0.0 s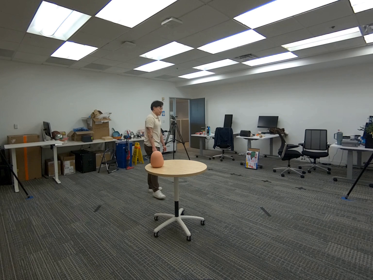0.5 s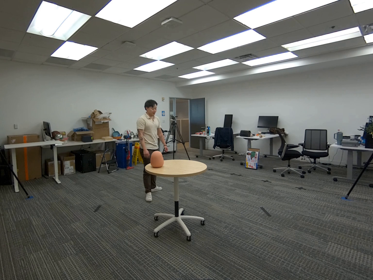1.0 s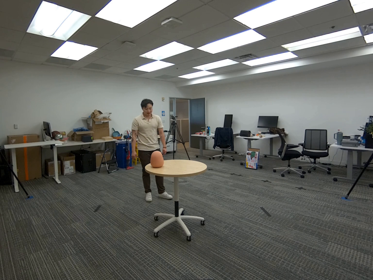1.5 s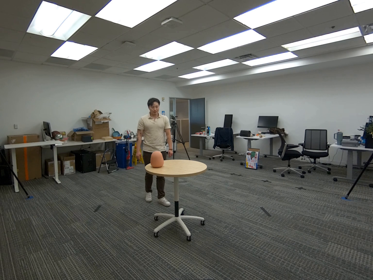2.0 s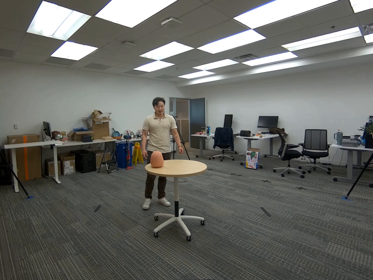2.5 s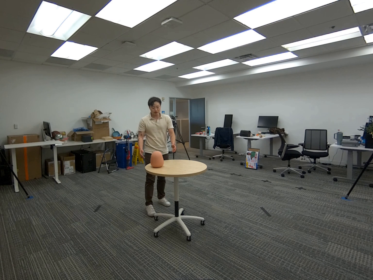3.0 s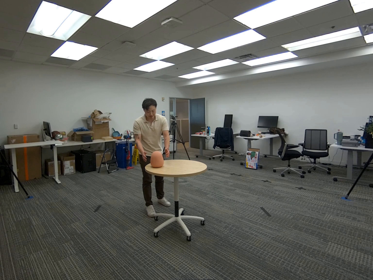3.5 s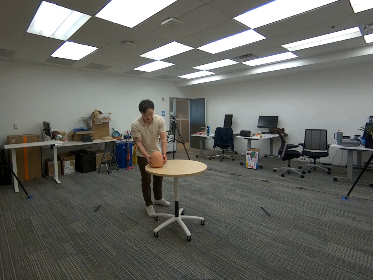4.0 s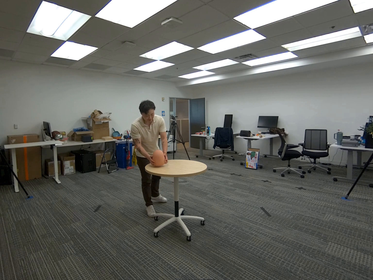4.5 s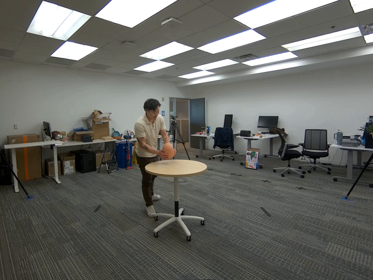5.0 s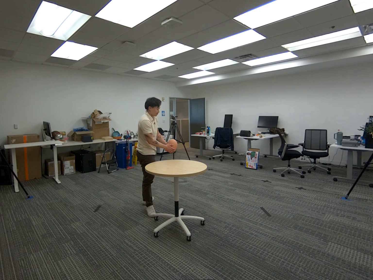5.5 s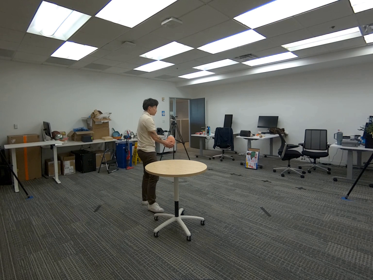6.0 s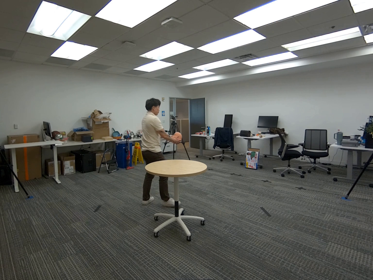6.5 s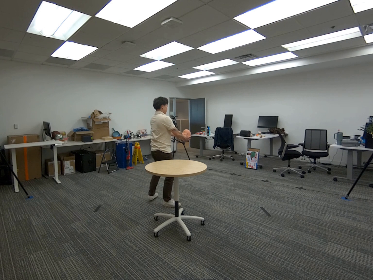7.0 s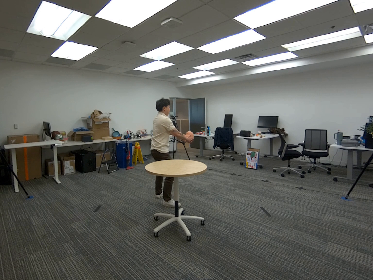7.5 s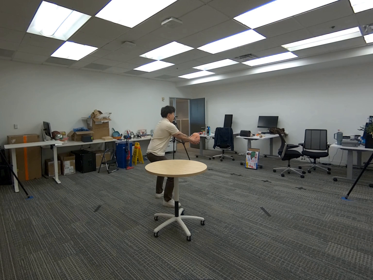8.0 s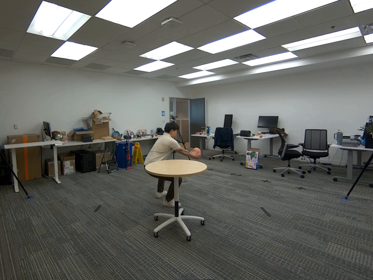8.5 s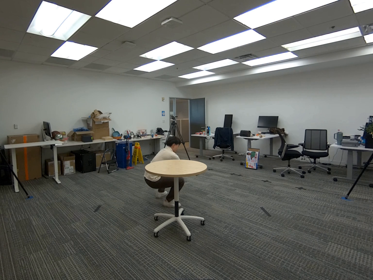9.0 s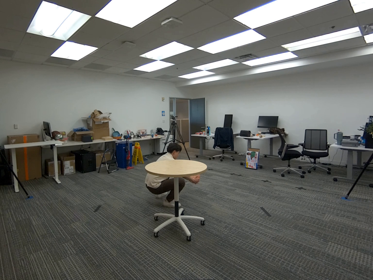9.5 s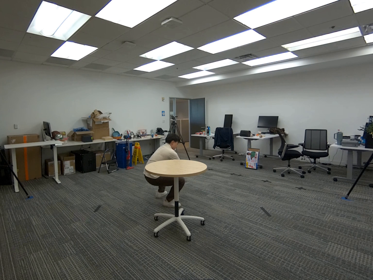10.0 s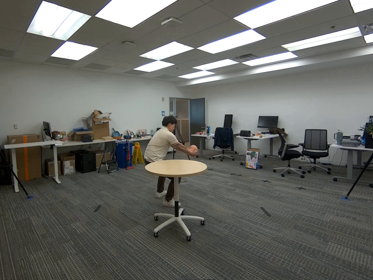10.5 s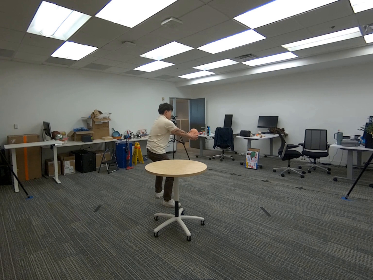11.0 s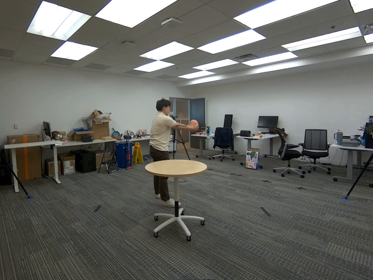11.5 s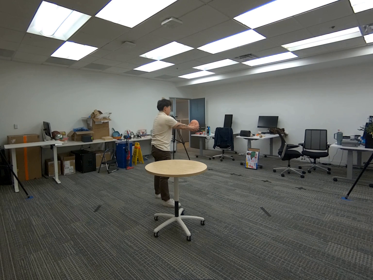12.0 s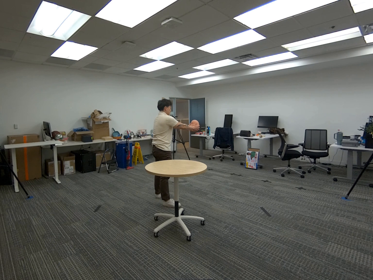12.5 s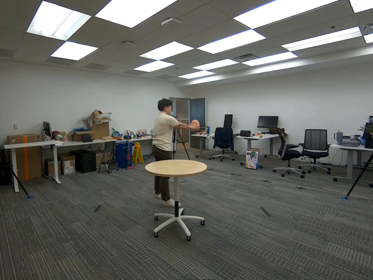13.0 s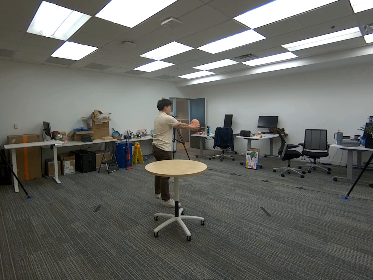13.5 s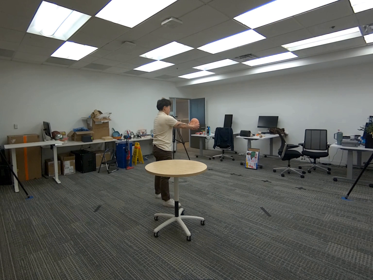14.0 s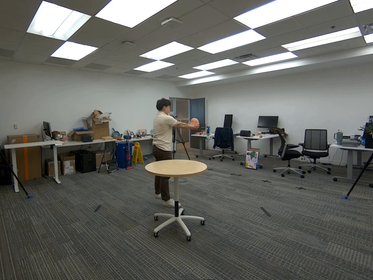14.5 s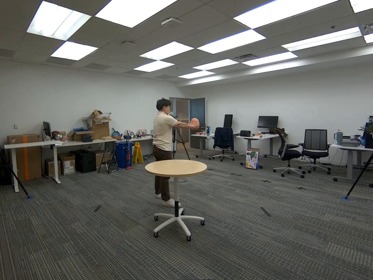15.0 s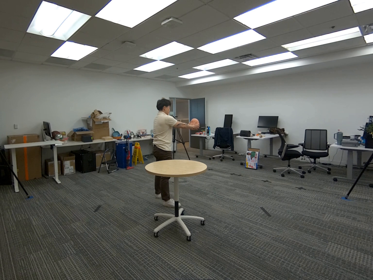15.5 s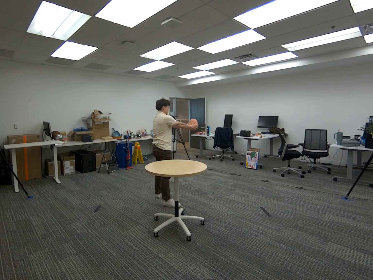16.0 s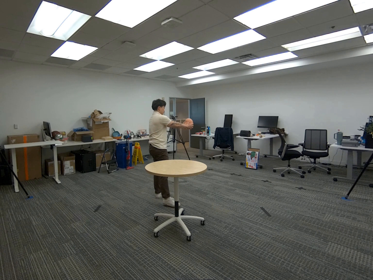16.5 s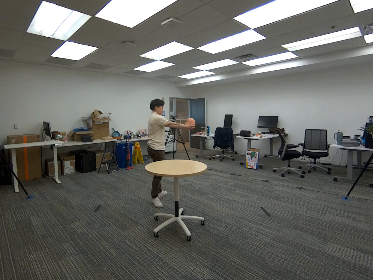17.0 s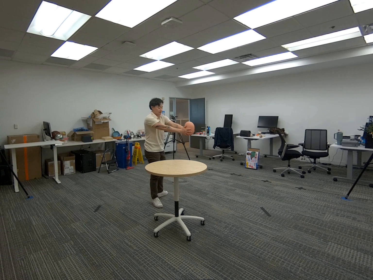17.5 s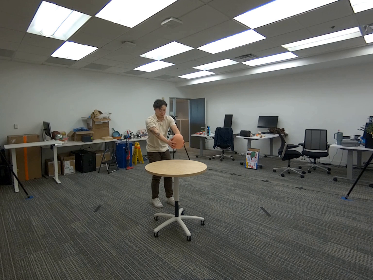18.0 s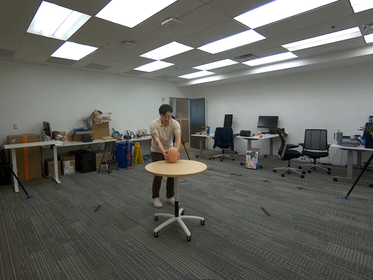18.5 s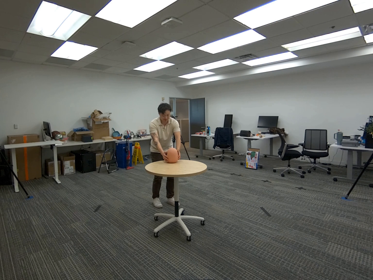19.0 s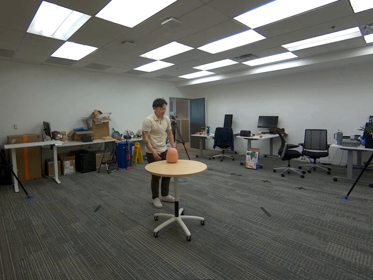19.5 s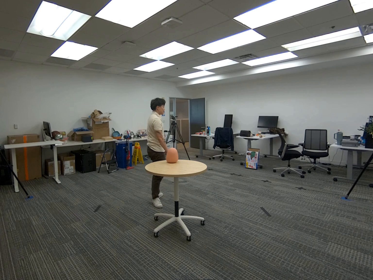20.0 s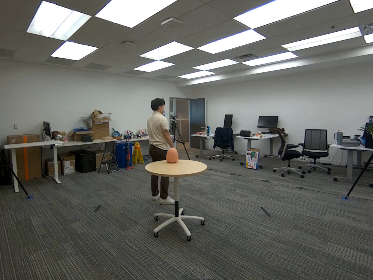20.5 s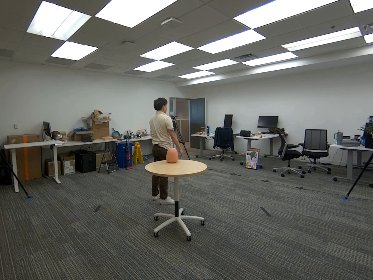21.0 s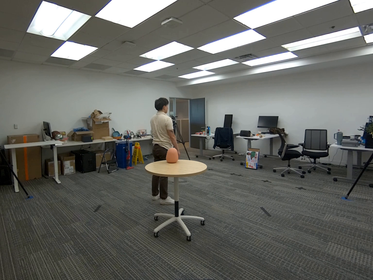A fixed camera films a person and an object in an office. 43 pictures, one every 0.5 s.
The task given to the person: Walk over to the potato light and pick it up from the round table. Squat down with your feet shoulder width apart while holding the patato light with both hands. Stectch your arms down as you squat. Place the potato light back on the table.
